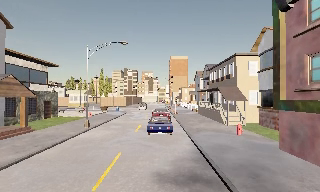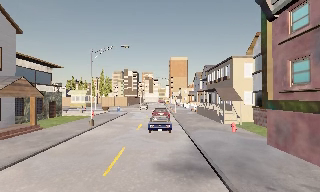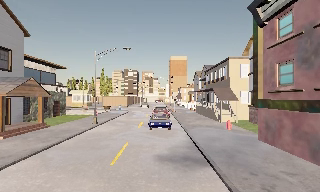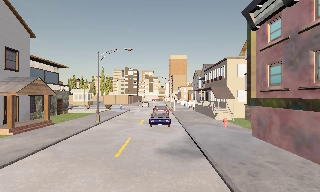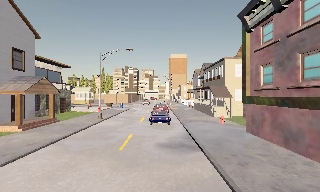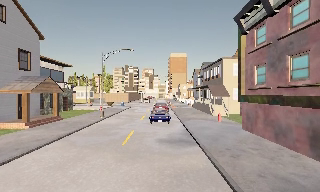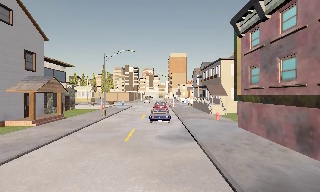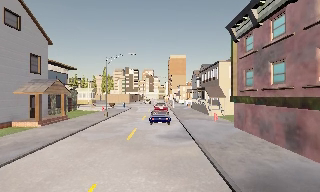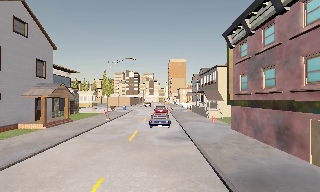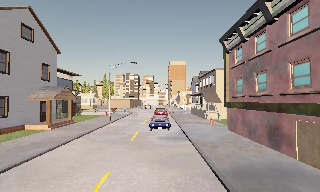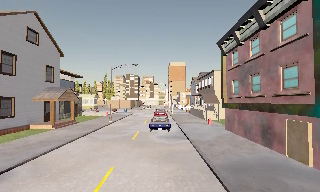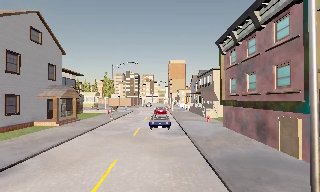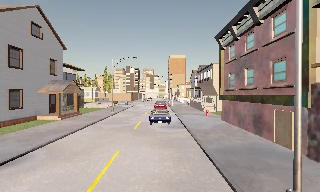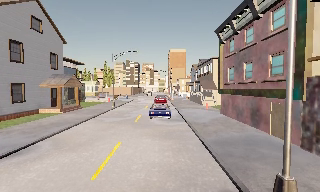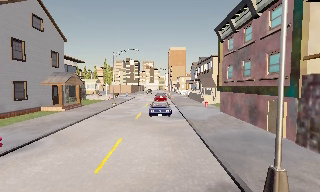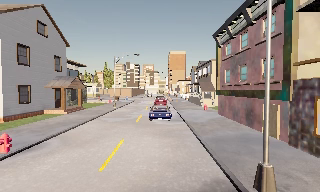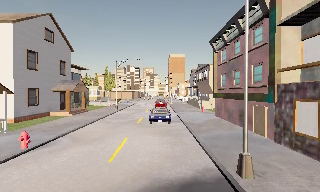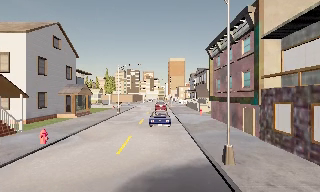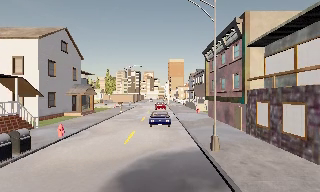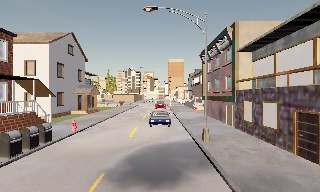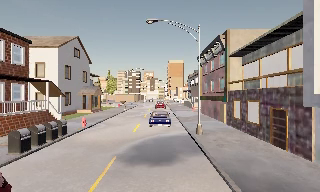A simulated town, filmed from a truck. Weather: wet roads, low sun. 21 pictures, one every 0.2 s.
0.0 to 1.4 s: The camera travels backward, about 5 m, so what stands in front gets smaller.
1.4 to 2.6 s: The camera travels backward, about 3 m, so what stands in front gets smaller. It loses speed.
2.6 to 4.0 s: The camera travels backward, about 8 m, so what stands in front gets smaller. It gains speed.
The film runs backward here.
